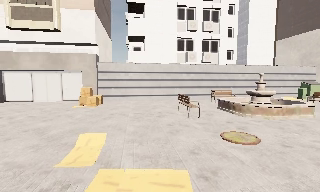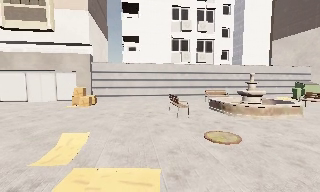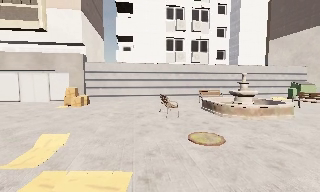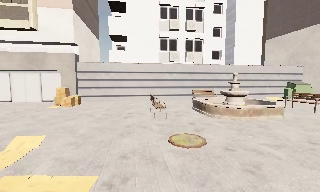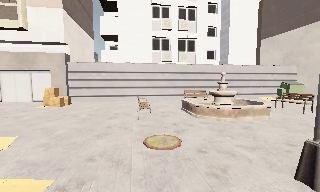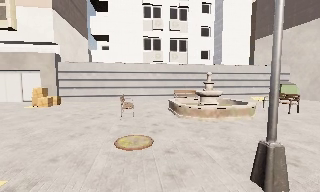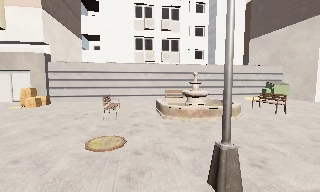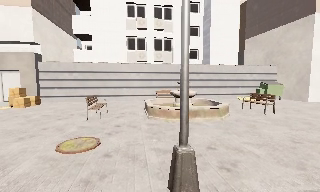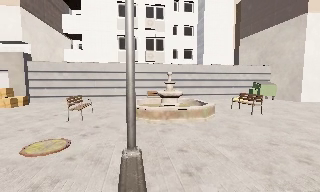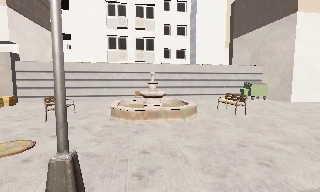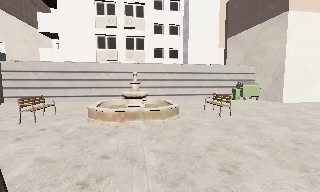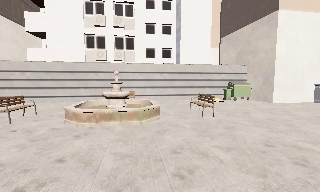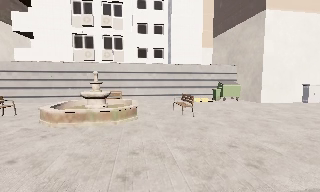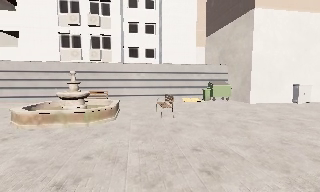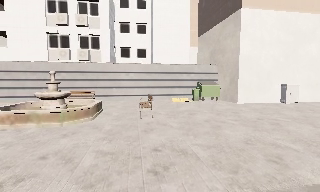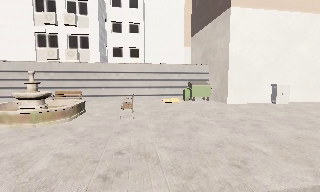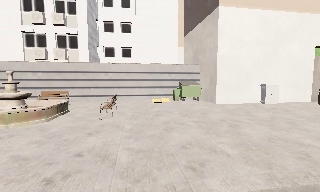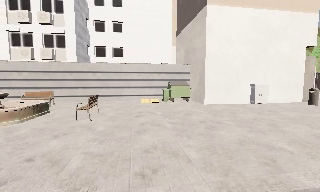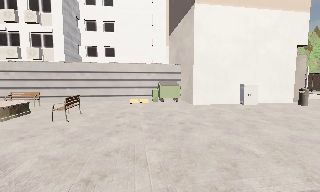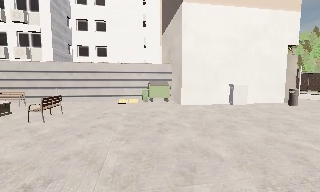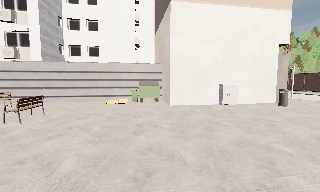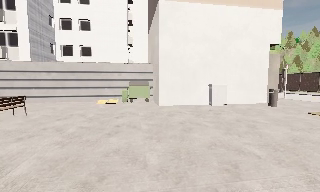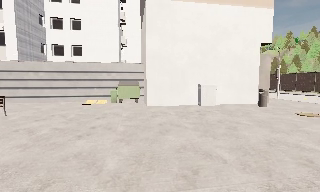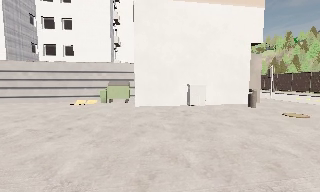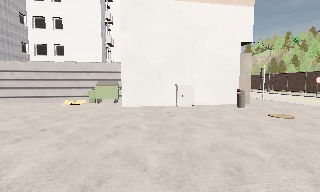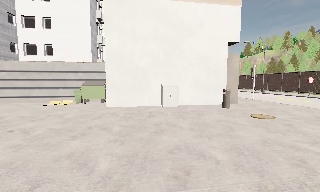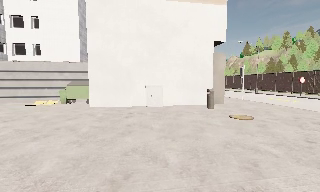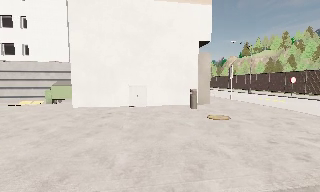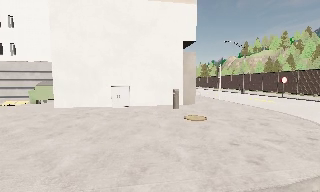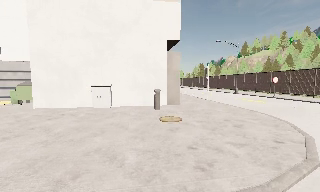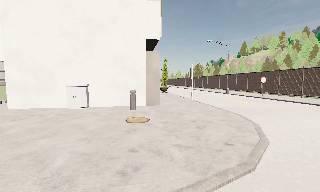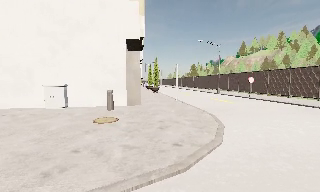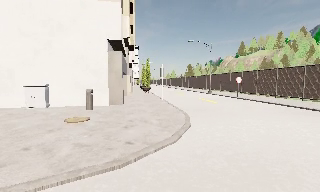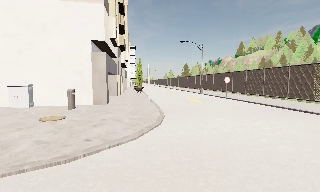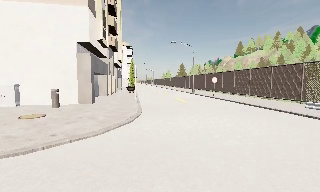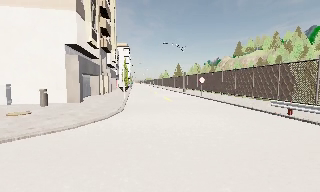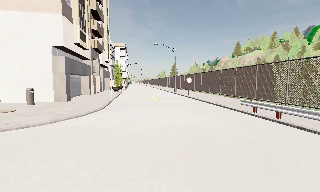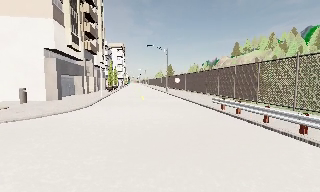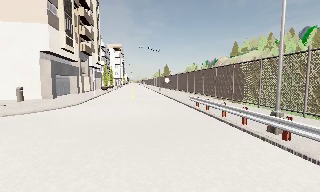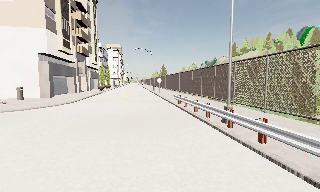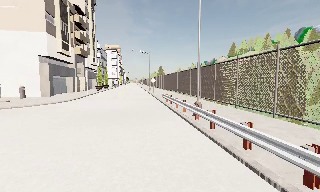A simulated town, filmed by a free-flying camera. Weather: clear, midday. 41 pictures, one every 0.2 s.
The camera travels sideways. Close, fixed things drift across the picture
to the left.
0.0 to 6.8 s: The camera travels to its right, about 30 m, so close, fixed things drift to the left. It gains speed.
6.8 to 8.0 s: The camera travels to its right and backward, about 9 m, so close, fixed things drift to the left.
The film runs backward here.
